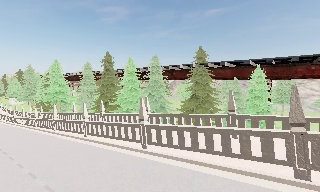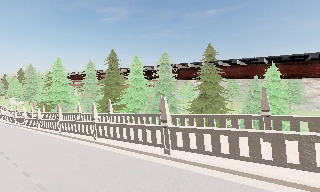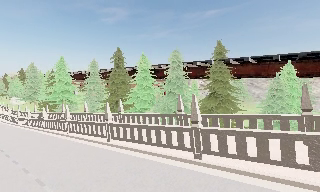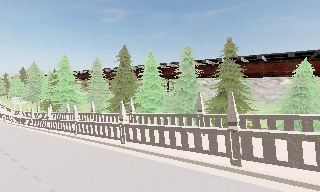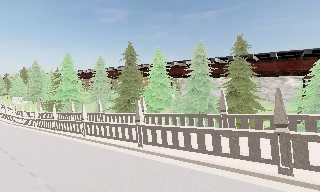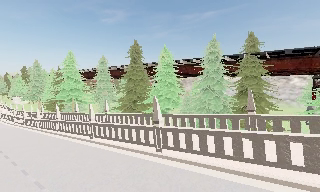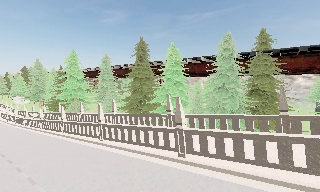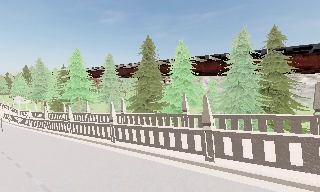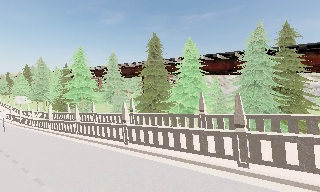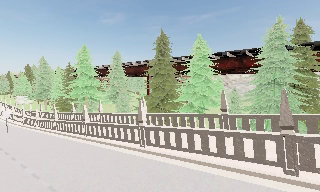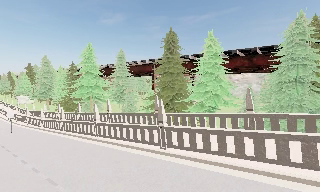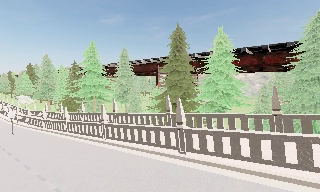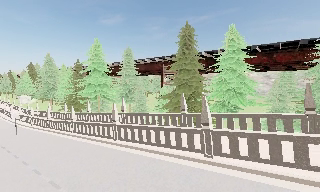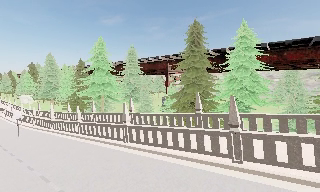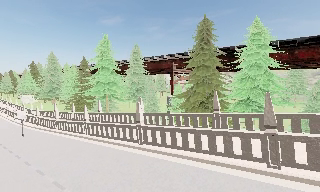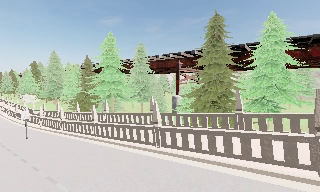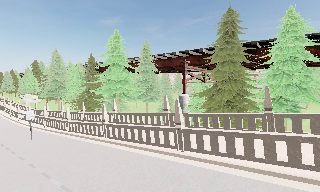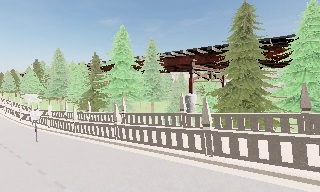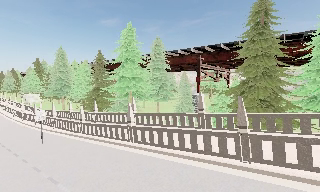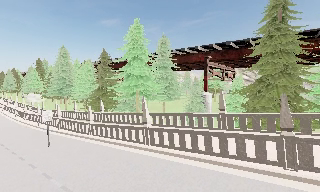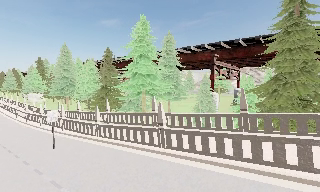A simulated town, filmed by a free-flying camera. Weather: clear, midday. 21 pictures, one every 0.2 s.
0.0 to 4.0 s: The camera travels to its left and forward, about 25 m, so close, fixed things drift to the right.
The film runs forward here.
